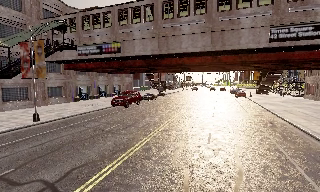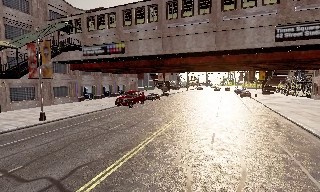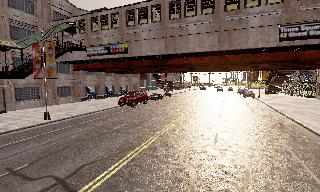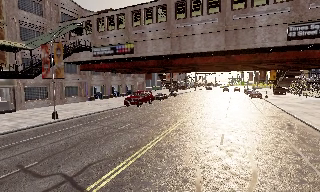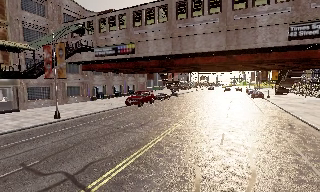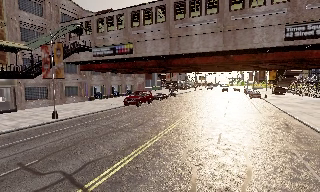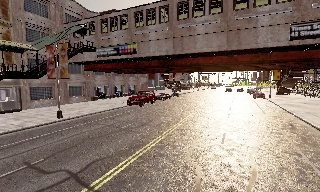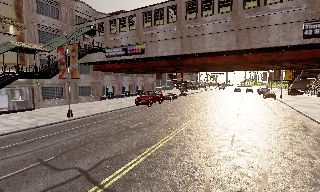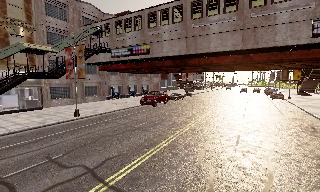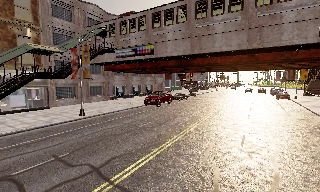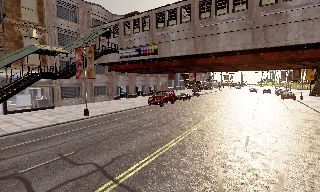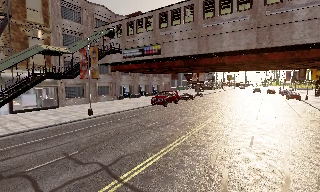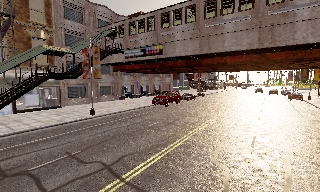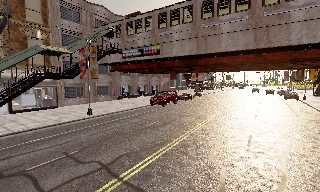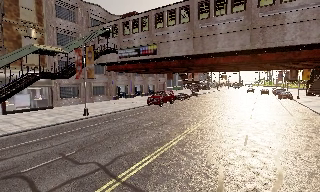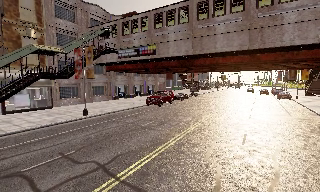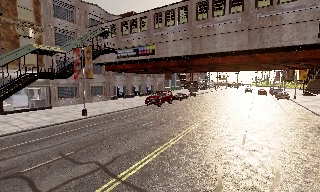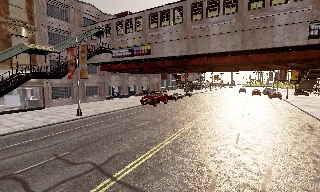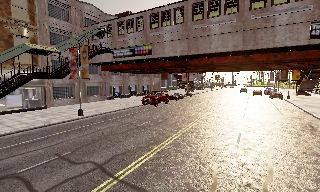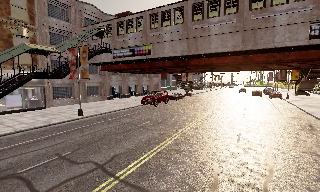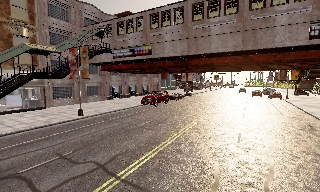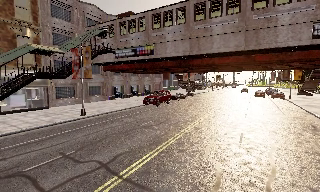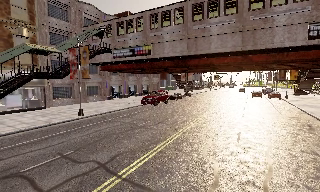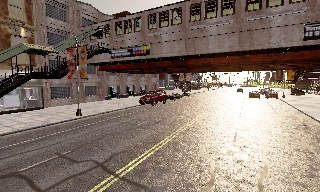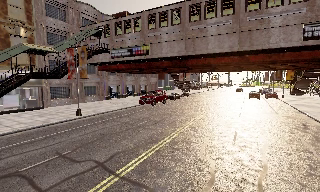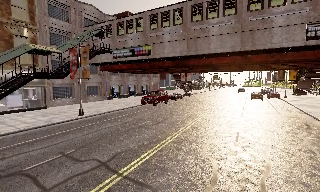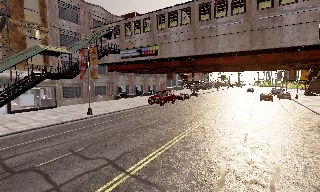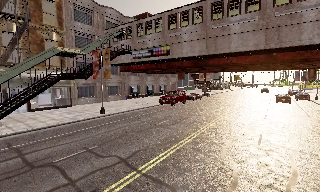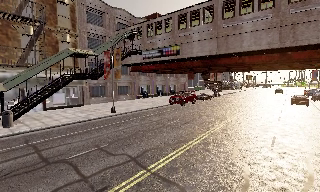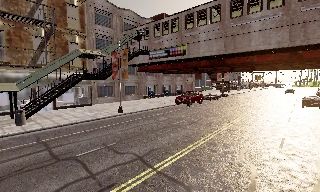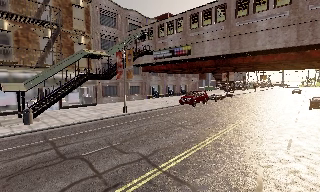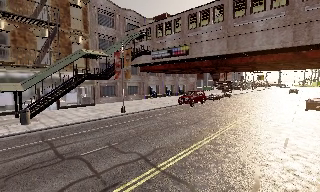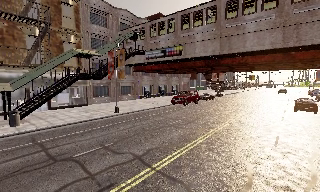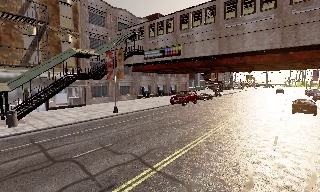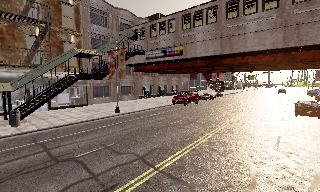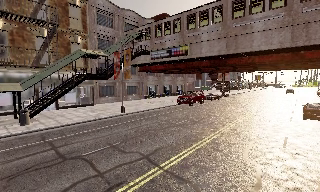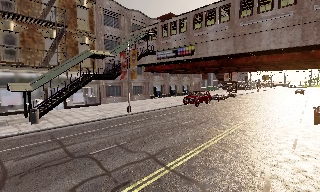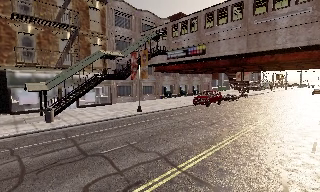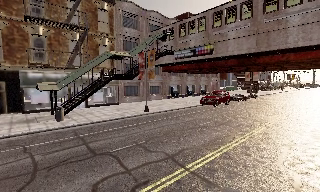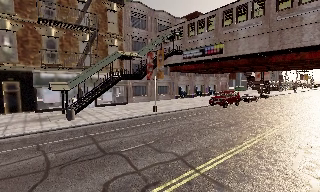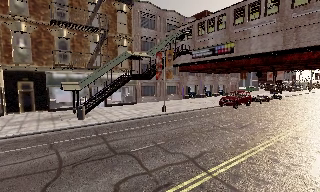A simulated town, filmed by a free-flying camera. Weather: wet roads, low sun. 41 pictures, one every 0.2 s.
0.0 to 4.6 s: The camera travels backward, about 1 m, so what stands in front gets smaller.
4.6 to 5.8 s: The camera pans to its left, which is counterclockwise from overhead, by about 15 degrees.
5.8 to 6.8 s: The camera shifts only a little, or ends up much as it began.
6.8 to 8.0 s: The scene slides to the right, as the camera pans about 15 degrees to its left.
The film runs backward here.
